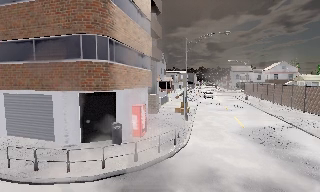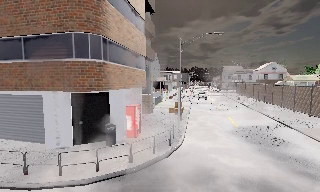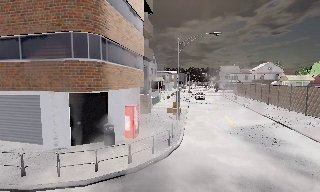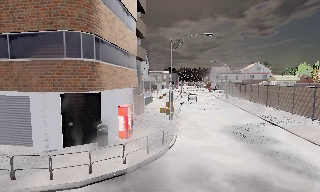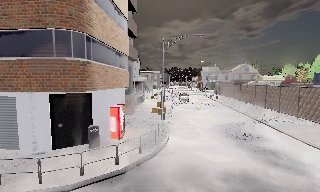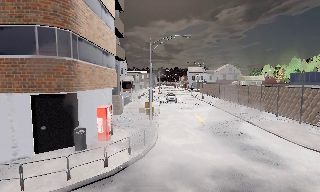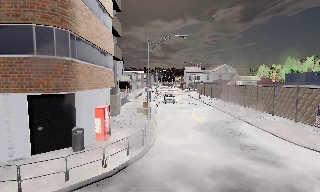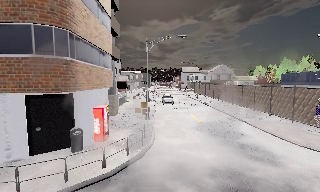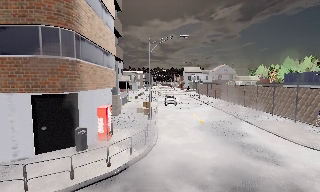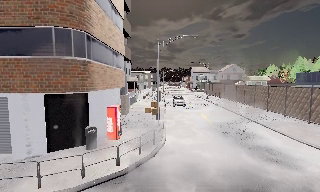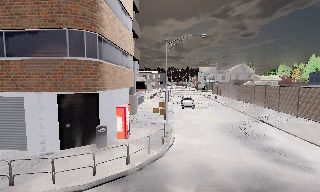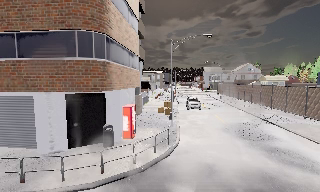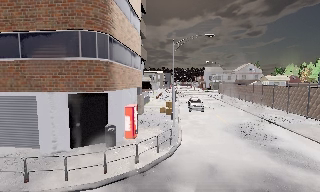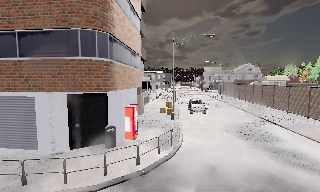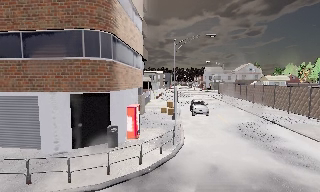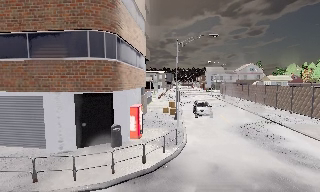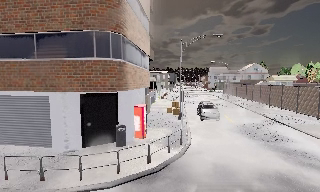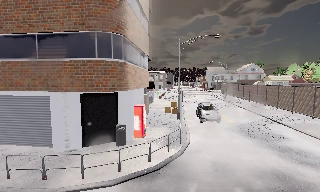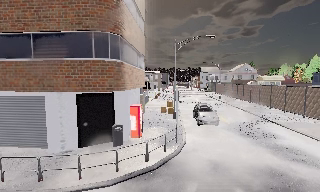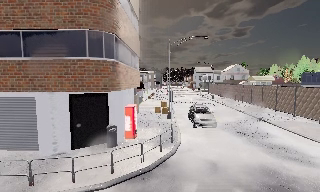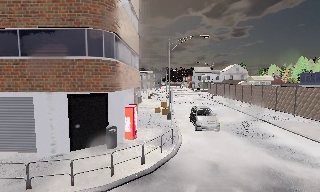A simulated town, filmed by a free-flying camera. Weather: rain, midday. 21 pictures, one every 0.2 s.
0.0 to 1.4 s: The camera swings to its right by about 15 degrees, and the scene slides to the left. It travels to its left, about 0.5 m.
1.4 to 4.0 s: The camera travels to its left, about 1 m, so close, fixed things drift to the right.
The film runs forward here.
